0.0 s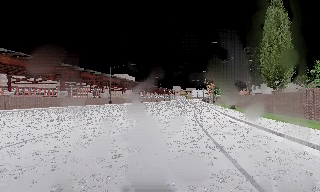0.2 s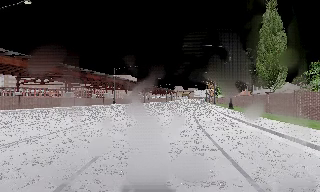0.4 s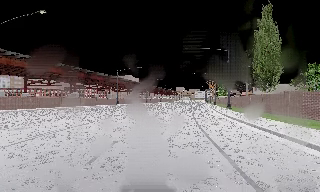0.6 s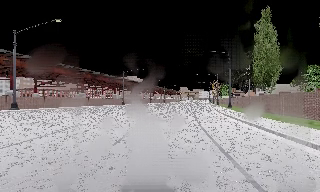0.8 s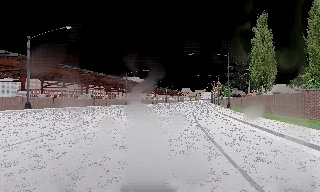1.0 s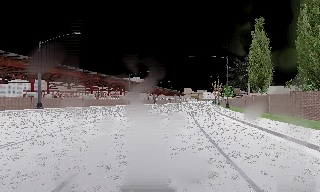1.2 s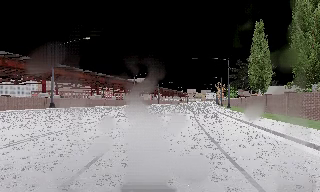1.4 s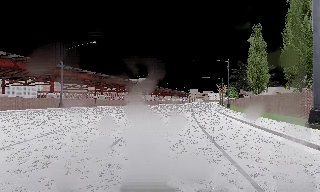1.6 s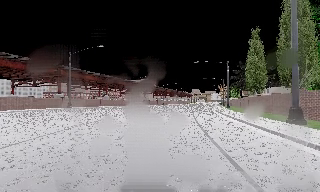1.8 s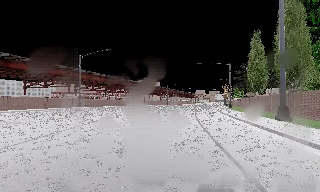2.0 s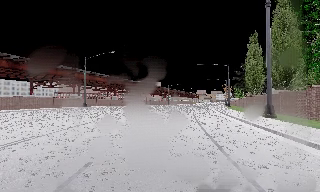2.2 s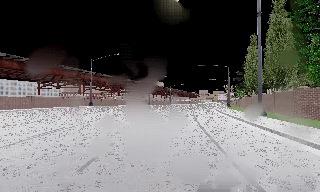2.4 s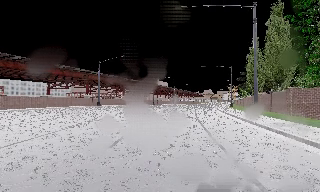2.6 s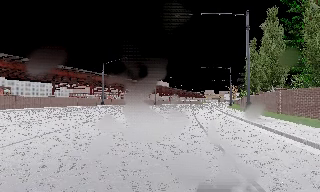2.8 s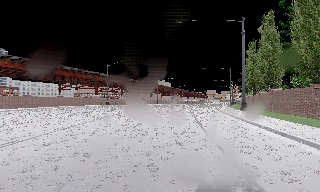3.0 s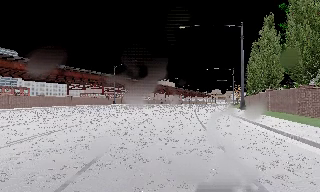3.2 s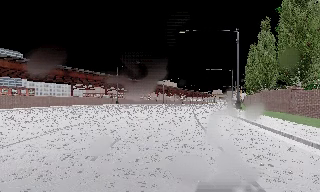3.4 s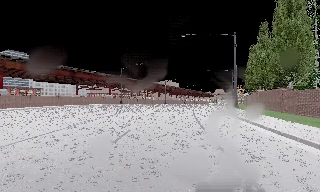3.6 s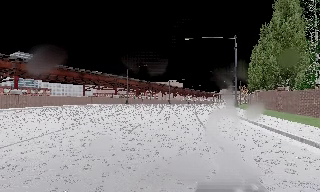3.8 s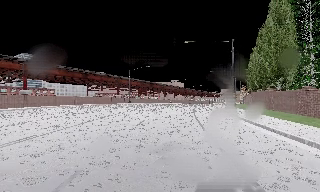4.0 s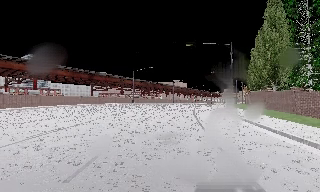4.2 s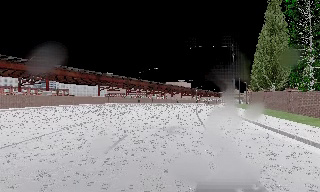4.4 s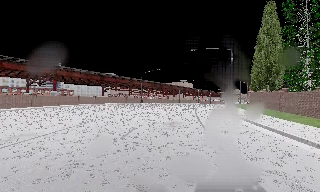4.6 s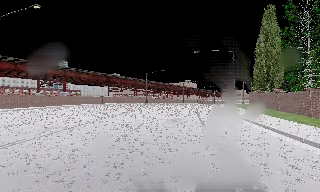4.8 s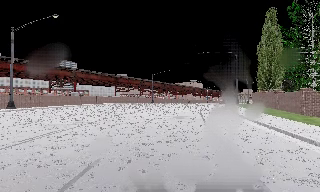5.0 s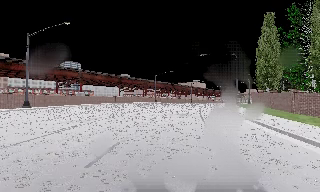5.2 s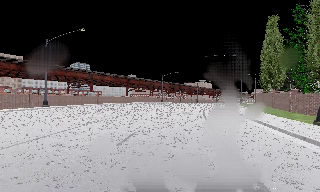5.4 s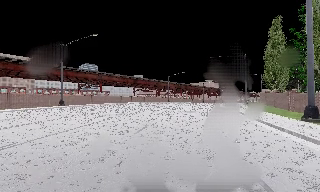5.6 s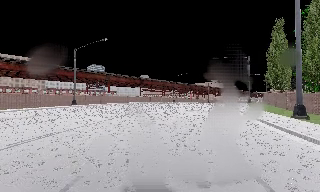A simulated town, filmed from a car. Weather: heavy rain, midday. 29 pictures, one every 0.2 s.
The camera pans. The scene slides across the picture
to the right.
The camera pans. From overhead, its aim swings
counterclockwise.
0.0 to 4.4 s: The scene slides to the right, as the camera pans about 20 degrees to its left. It travels backward, about 35 m, so what stands in front gets smaller.
4.4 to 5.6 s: The camera swings to its left by about 10 degrees, and the scene slides to the right. It travels backward, about 9 m, so what stands in front gets smaller.
The film runs backward here.
